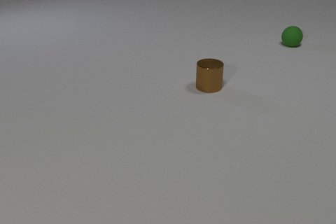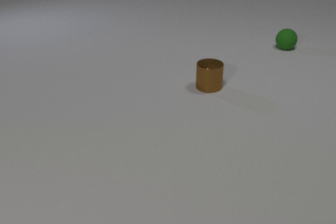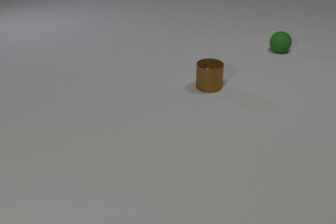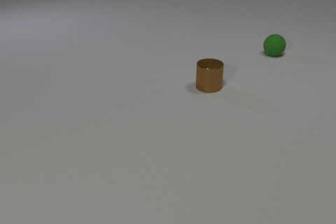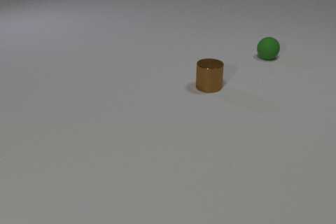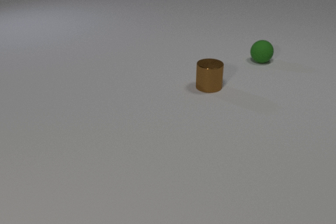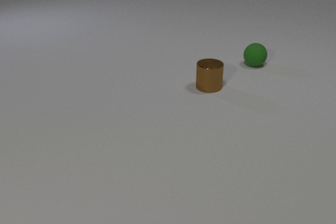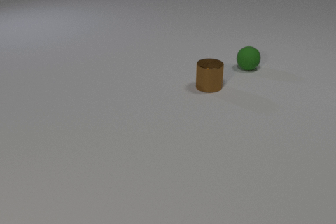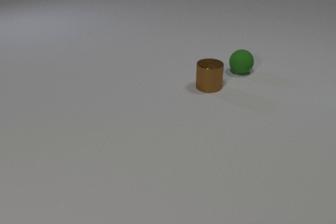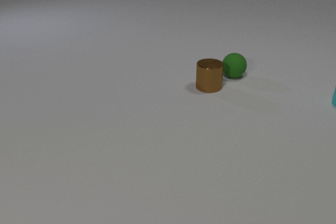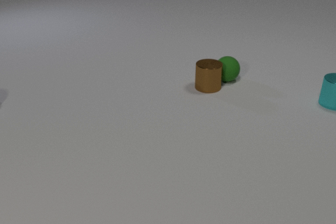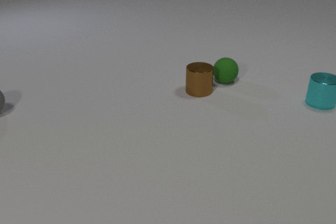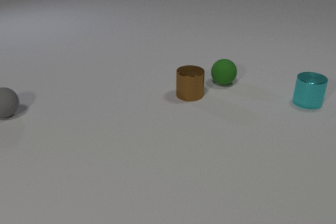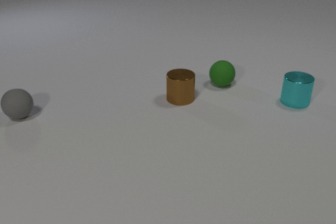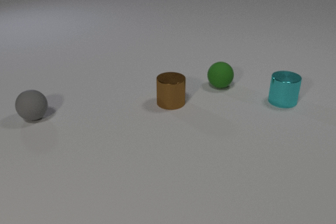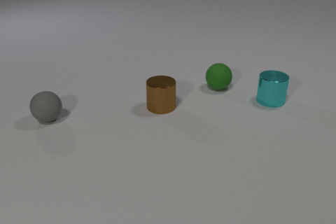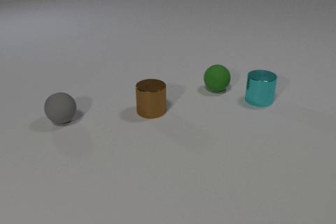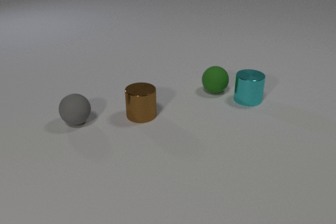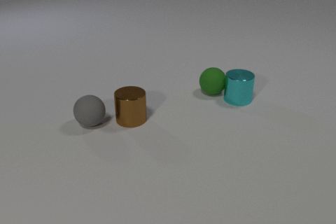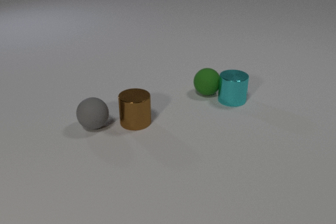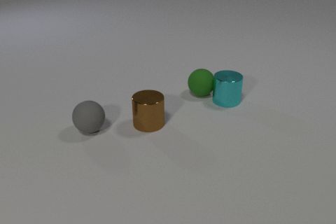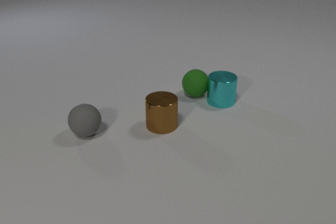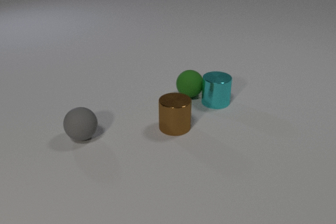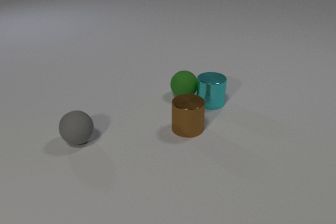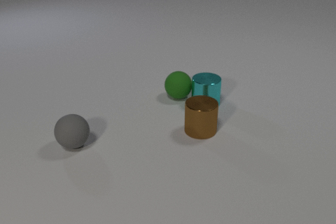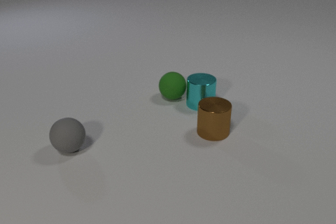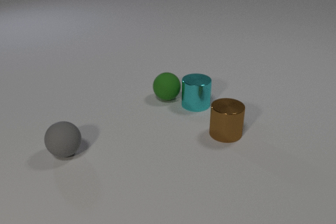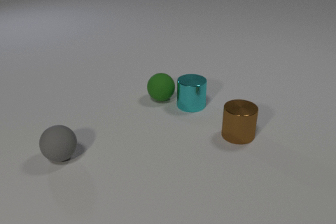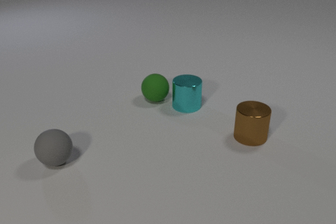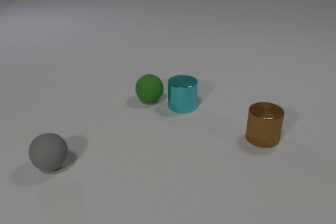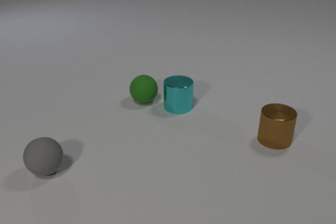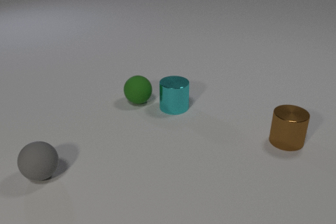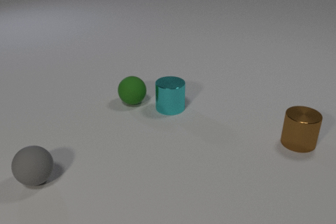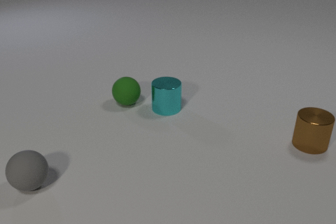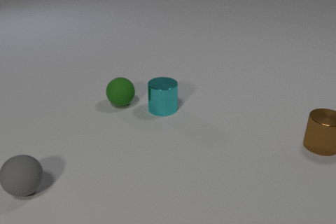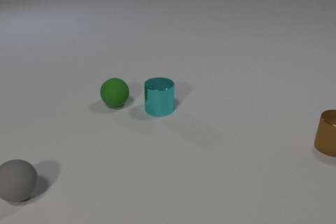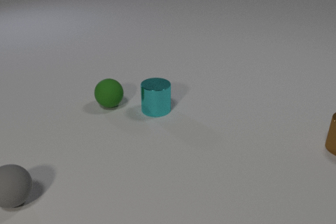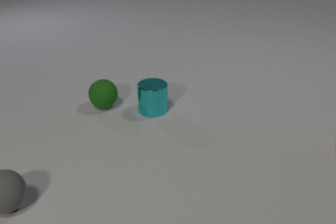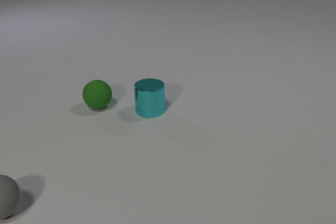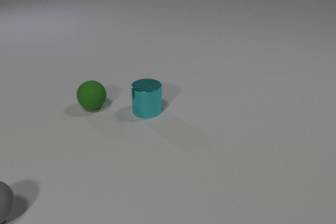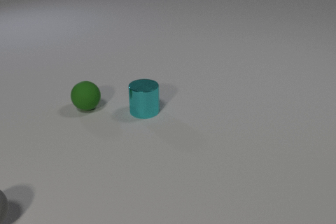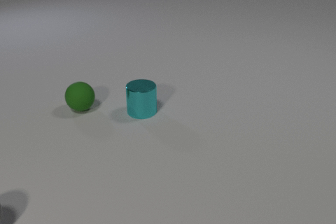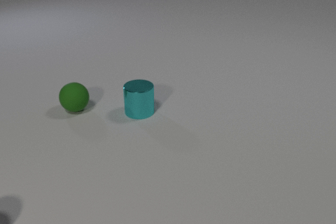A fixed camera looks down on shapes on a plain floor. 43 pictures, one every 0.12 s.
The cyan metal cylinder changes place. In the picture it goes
to the left.
The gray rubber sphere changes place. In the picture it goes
toward the camera.
0.00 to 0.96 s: The green rubber sphere rolls toward the camera and to the left.
0.96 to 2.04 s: The green rubber sphere rolls toward the camera and to the left. The brown metal cylinder slides to the left and toward the camera. The gray rubber sphere comes in at the left edge, rolls to the right and toward the camera. The cyan metal cylinder comes in at the right edge, slides to the left. The green rubber sphere and the brown metal cylinder collide.
2.04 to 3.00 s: The green rubber sphere rolls to the left and toward the camera. The brown metal cylinder slides to the right and toward the camera. The gray rubber sphere rolls toward the camera. The cyan metal cylinder slides to the left. The green rubber sphere and the cyan metal cylinder collide. The brown metal cylinder and the gray rubber sphere collide.
3.00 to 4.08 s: The green rubber sphere rolls to the left. The brown metal cylinder slides to the right. The gray rubber sphere rolls toward the camera and to the left. The cyan metal cylinder slides to the left.
4.08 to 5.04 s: The green rubber sphere rolls to the left. The brown metal cylinder slides to the right, leaves at the right edge. The gray rubber sphere rolls to the left and toward the camera, leaves at the left edge. The cyan metal cylinder slides to the left.
What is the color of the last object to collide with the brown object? gray.
What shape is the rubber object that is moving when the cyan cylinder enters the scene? sphere.
How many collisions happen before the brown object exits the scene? 3.
